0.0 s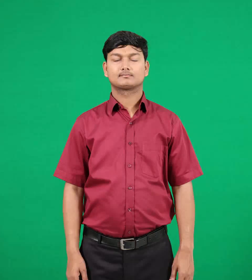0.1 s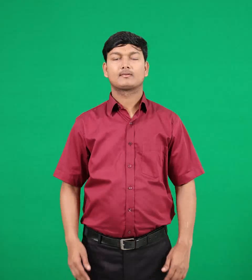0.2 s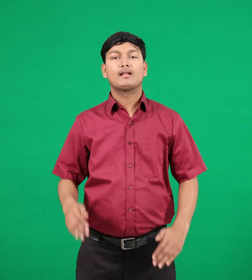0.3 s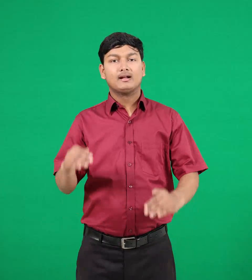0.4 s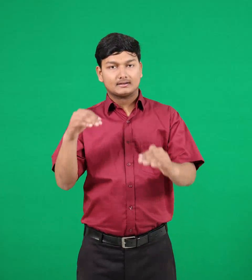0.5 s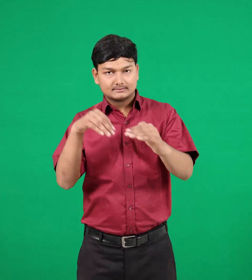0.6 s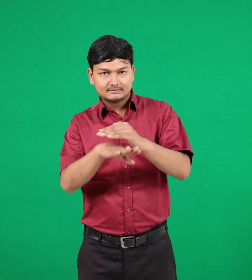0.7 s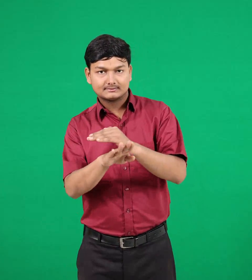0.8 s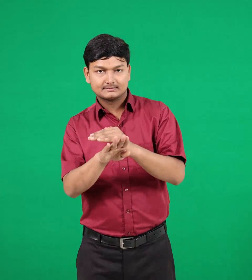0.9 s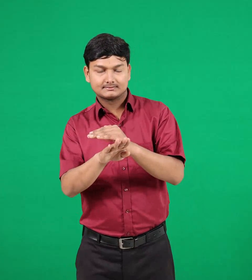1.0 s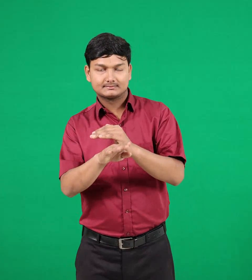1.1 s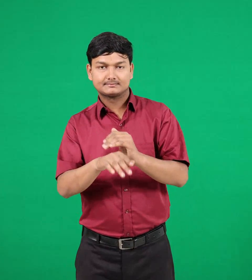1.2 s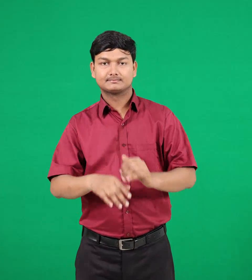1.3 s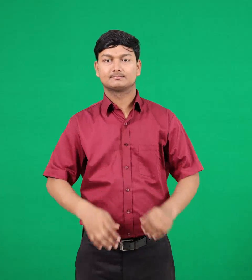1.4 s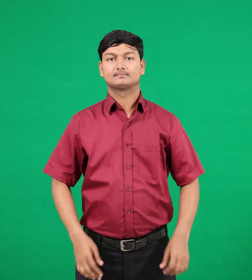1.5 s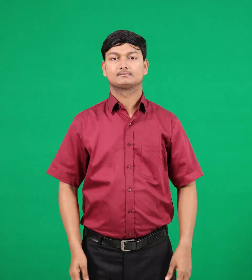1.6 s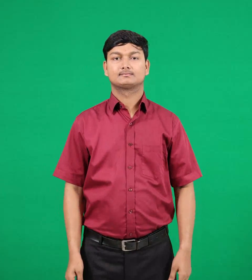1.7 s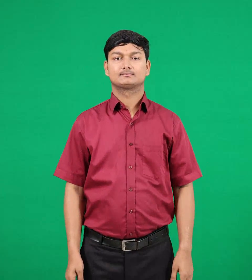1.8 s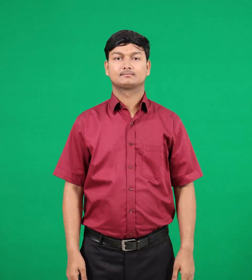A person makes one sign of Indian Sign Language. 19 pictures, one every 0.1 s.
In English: inside
